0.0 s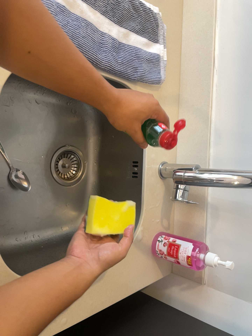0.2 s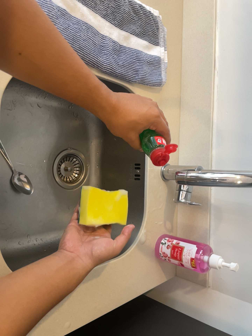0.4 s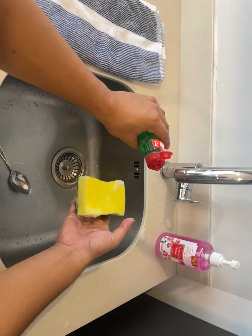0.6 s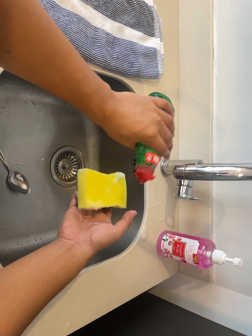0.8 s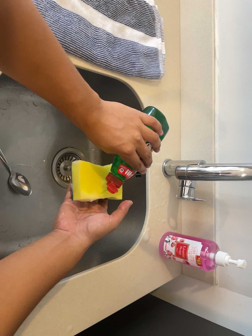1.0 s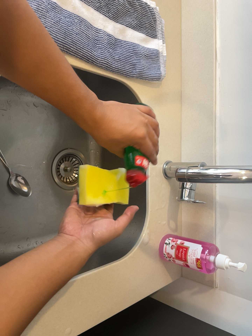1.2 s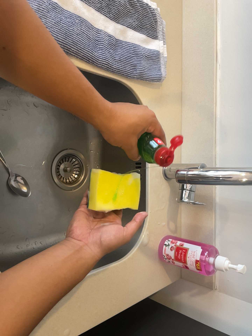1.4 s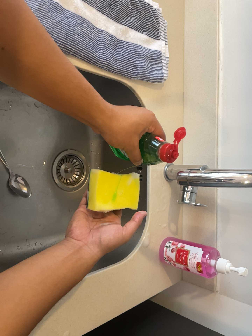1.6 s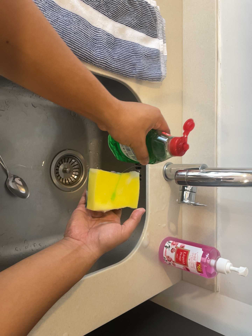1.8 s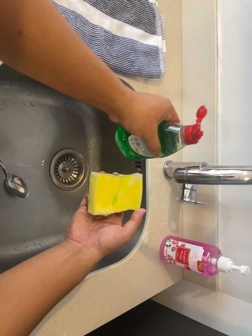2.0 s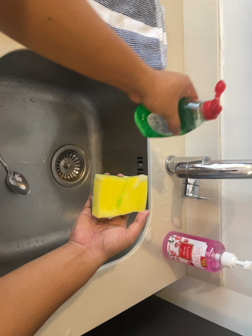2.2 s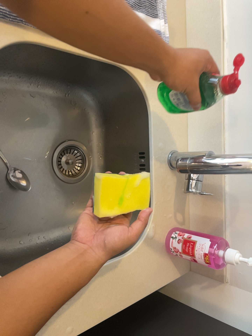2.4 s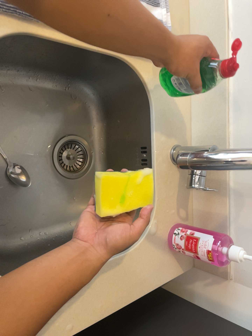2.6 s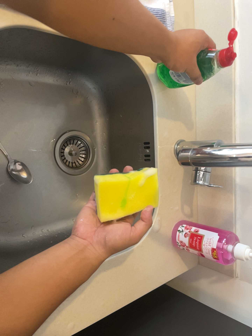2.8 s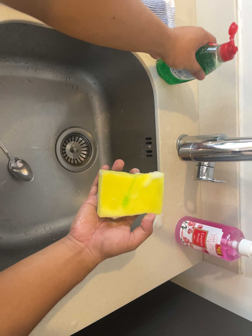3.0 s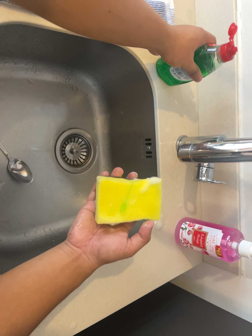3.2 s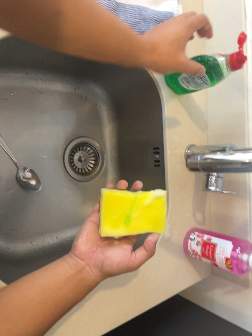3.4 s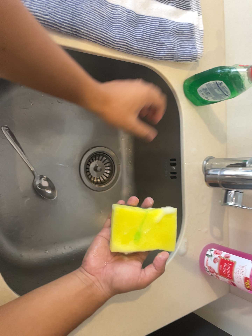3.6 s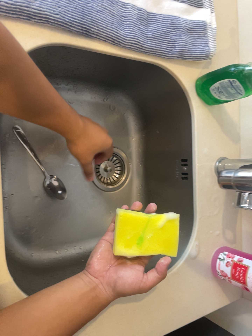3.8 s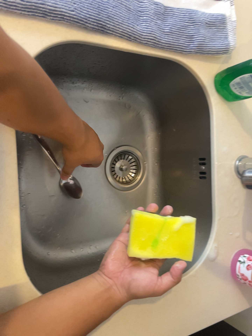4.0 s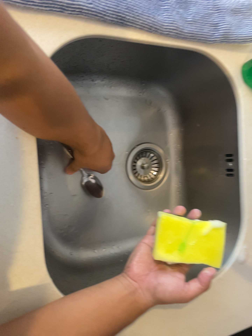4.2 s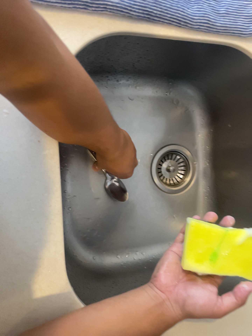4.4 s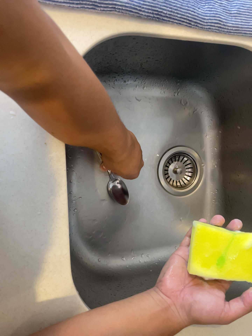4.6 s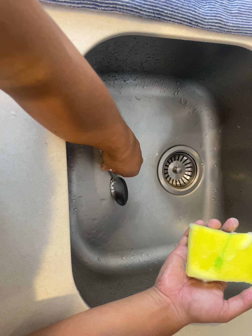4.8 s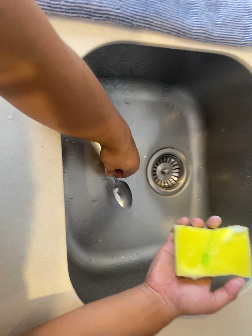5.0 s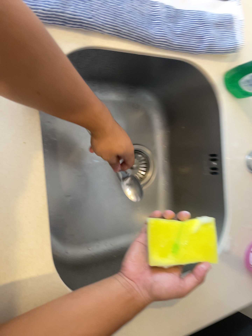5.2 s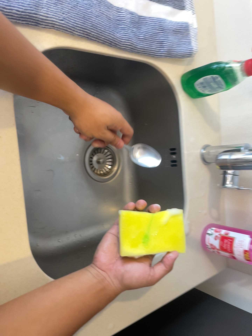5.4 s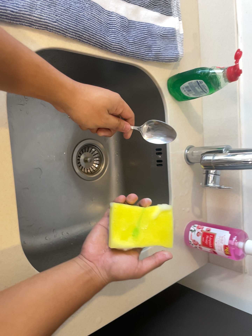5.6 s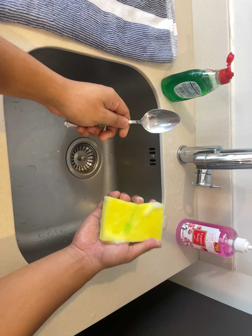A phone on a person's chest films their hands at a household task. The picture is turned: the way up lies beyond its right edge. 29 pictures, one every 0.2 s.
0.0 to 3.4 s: The camera pans to its left by about 15 degrees. It travels forward and to its right, about 12 cm, so what stands in front looms larger.
3.4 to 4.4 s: The scene slides to the right, as the camera pans about 15 degrees to its left. It travels forward, about 6 cm, so what stands in front looms larger.
4.4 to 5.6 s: The camera pans to its right by about 25 degrees. It travels backward and to its left, about 14 cm, so what stands in front gets smaller.
The film runs forward here.
